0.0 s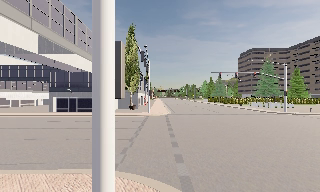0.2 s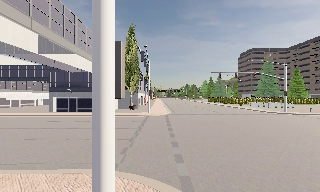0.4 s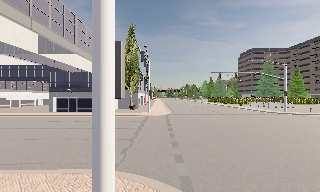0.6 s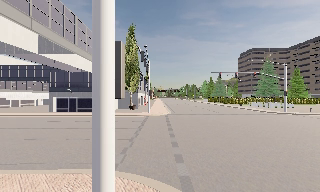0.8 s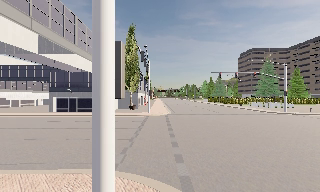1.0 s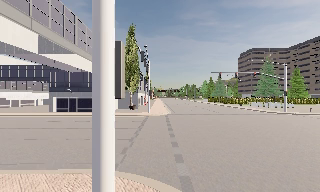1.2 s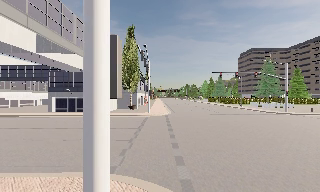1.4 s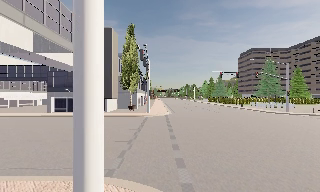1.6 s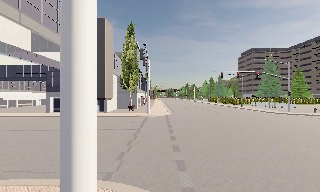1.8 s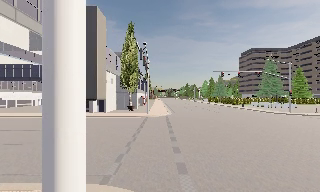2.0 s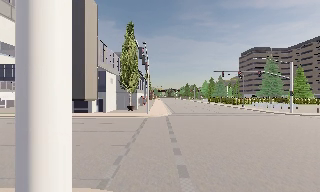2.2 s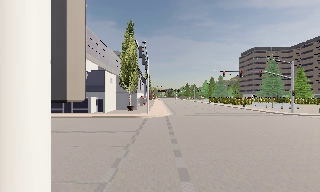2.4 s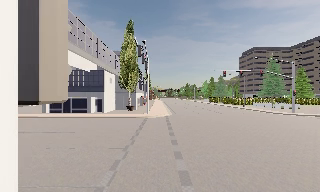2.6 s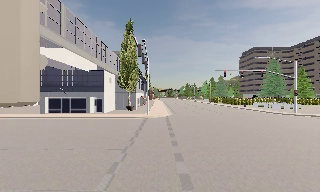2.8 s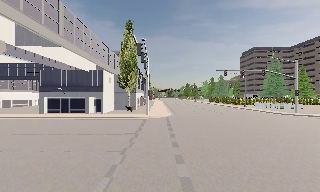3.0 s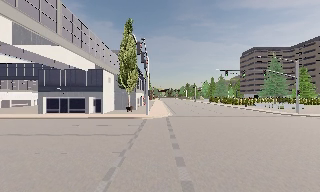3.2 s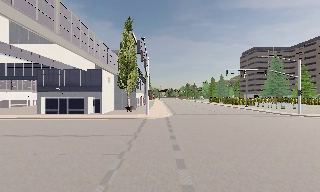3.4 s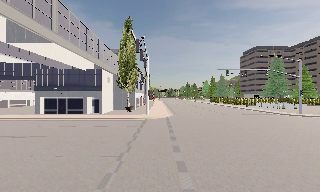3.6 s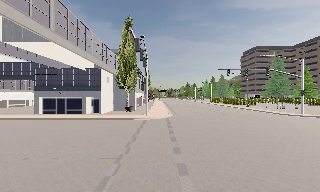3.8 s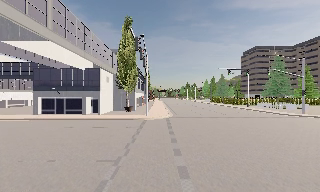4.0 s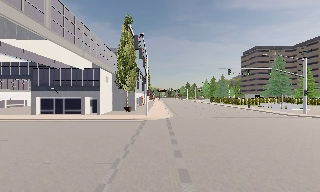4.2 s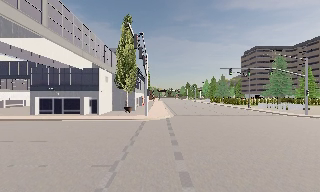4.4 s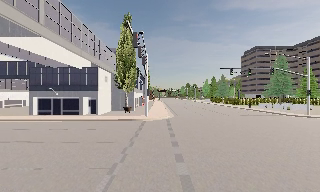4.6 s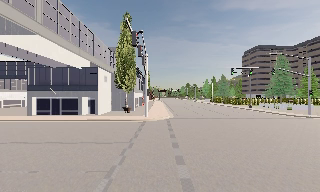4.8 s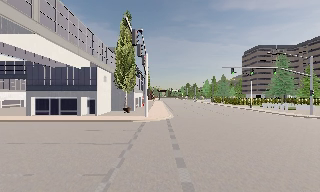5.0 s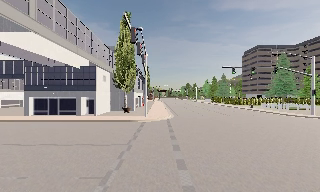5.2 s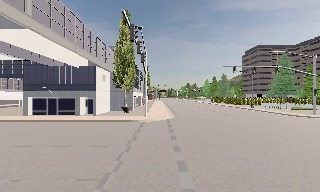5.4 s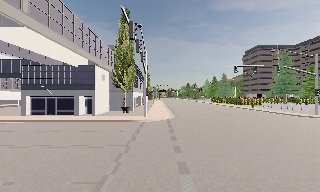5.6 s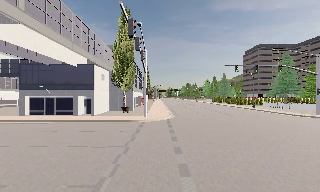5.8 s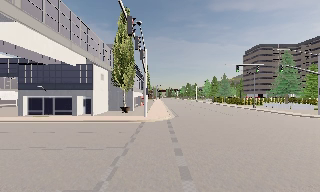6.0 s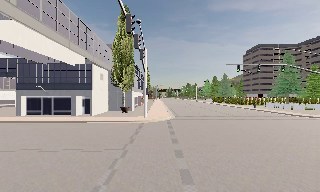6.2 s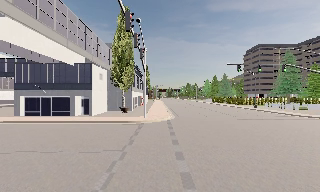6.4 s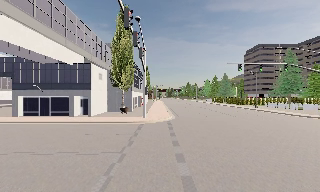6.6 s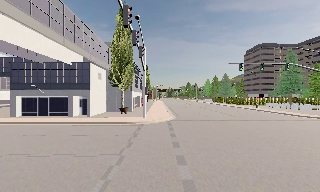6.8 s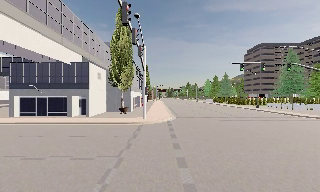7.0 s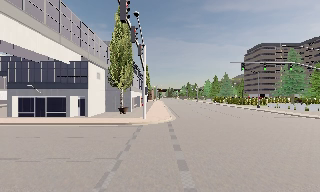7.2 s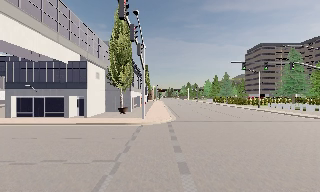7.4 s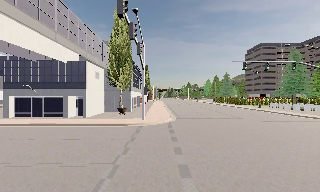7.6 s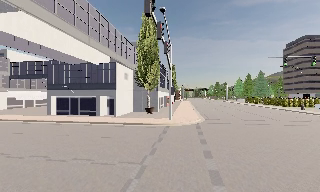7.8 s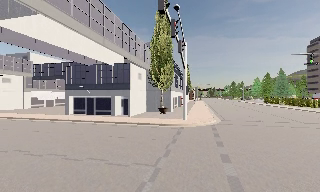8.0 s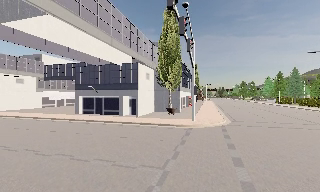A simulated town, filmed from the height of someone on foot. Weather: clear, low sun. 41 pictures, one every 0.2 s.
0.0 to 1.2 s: The camera shifts only a little, or ends up much as it began.
1.2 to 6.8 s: The camera travels forward, about 6 m, so what stands in front looms larger.
6.8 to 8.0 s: The camera pans to its left, which is counterclockwise from overhead, by about 15 degrees. It travels forward, about 1.5 m, so what stands in front looms larger.
The film runs forward here.
